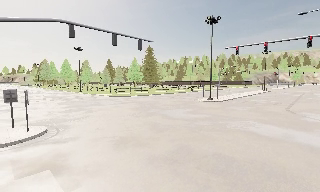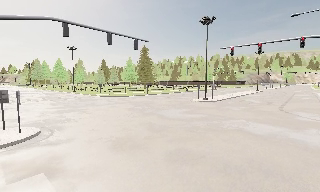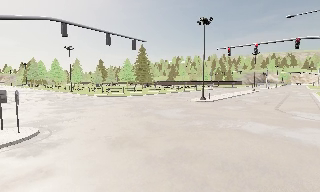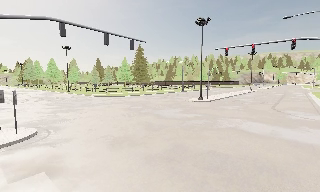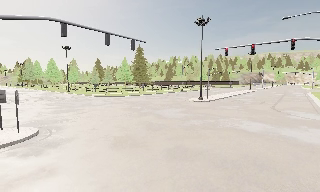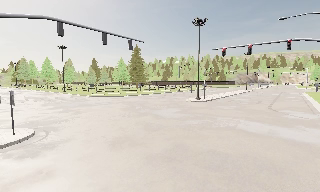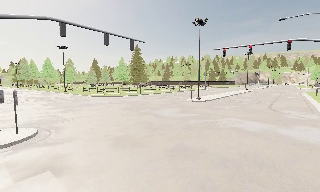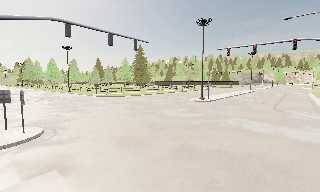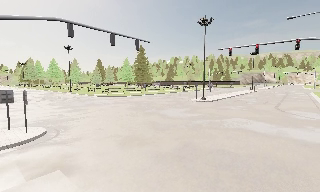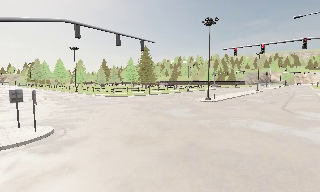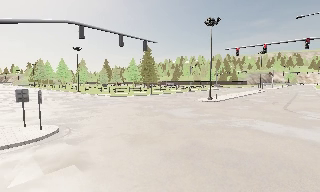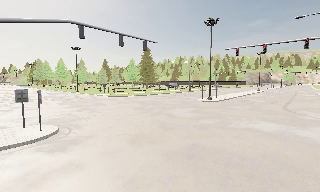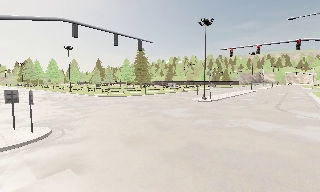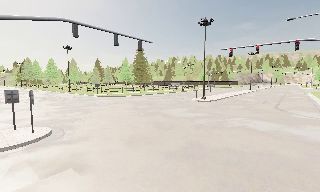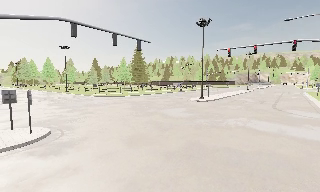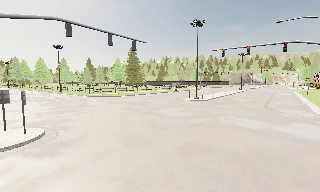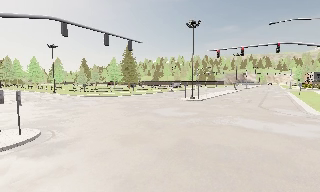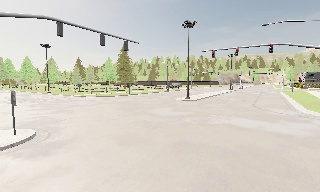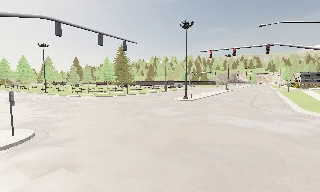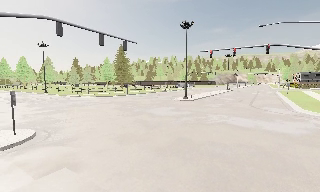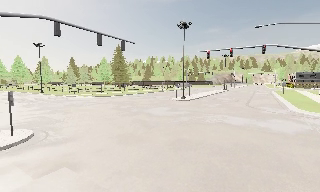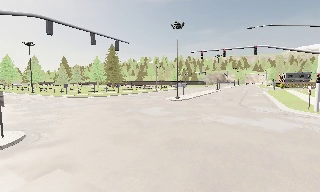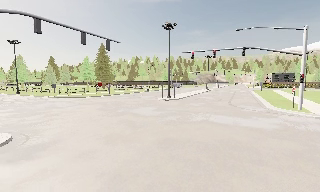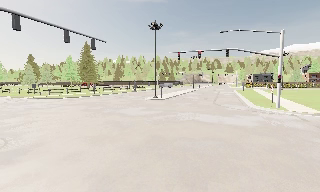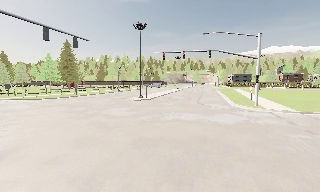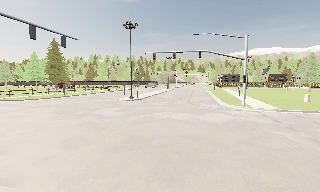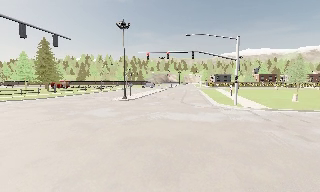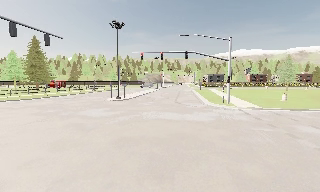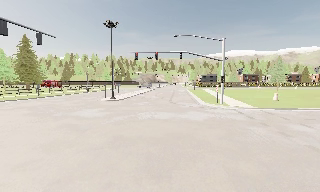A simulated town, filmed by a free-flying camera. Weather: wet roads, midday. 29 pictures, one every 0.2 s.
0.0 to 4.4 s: The camera pans to its right, which is clockwise from overhead, by about 15 degrees. It travels to its left and backward, about 2 m.
4.4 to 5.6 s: The camera pans to its right, which is clockwise from overhead, by about 20 degrees.
The film runs backward here.
